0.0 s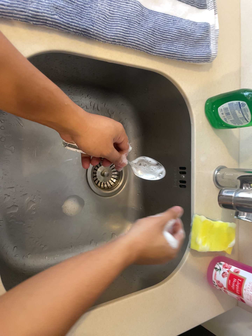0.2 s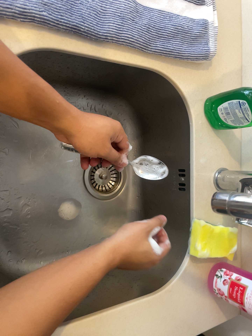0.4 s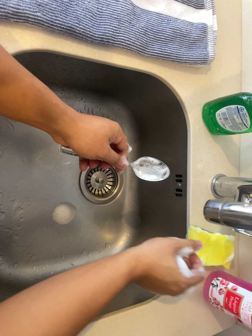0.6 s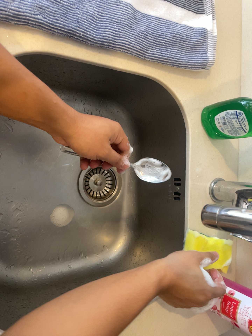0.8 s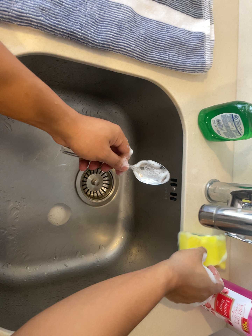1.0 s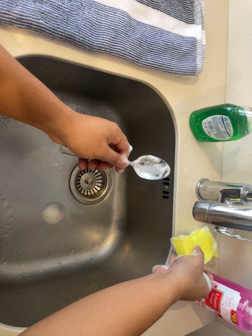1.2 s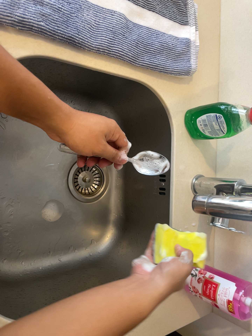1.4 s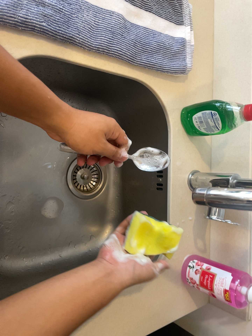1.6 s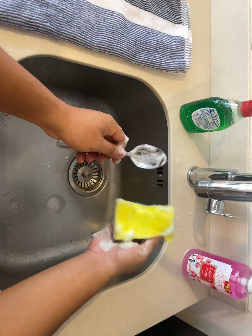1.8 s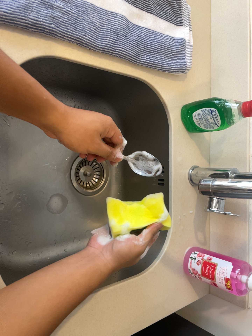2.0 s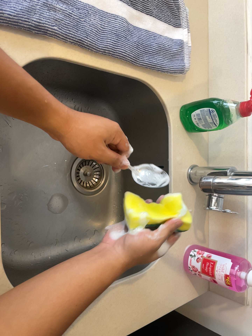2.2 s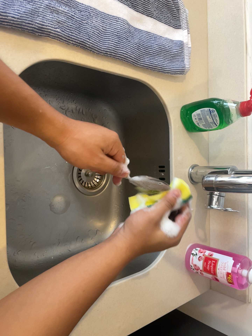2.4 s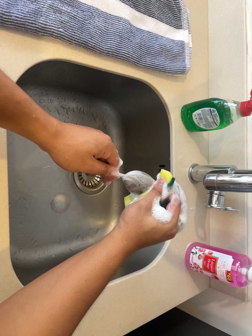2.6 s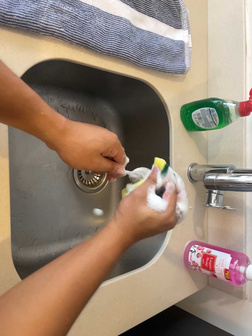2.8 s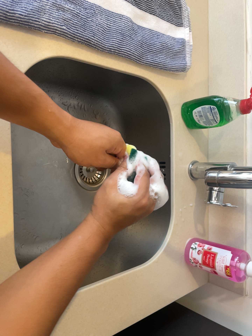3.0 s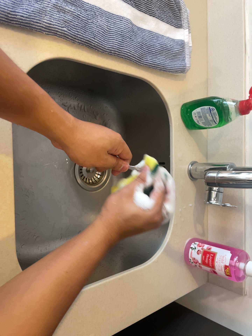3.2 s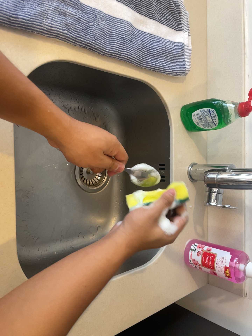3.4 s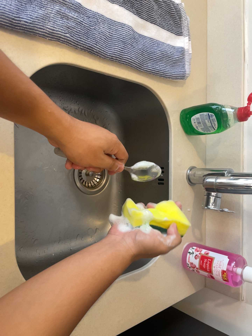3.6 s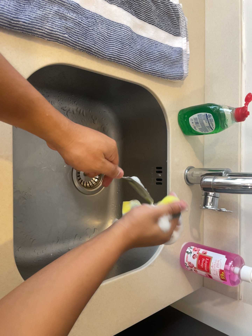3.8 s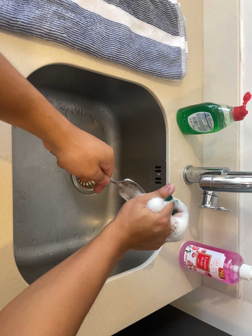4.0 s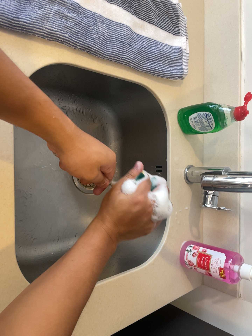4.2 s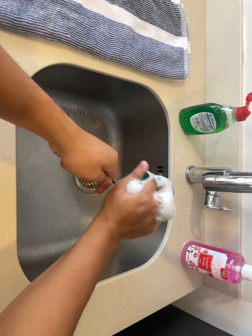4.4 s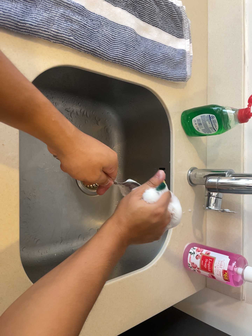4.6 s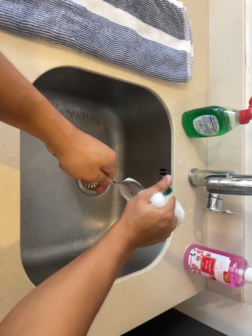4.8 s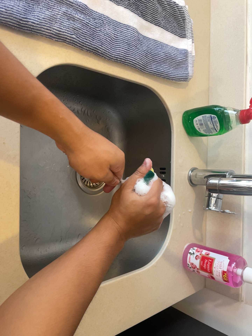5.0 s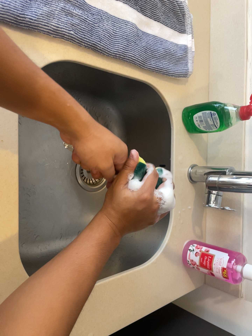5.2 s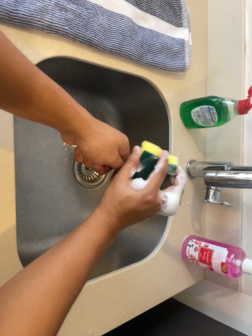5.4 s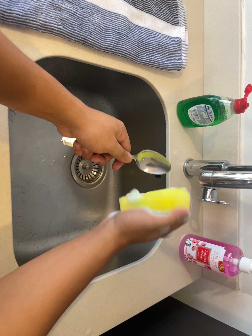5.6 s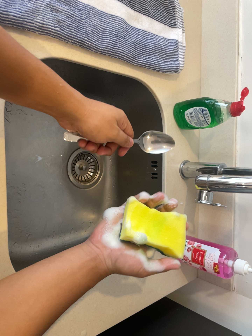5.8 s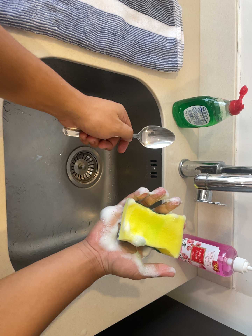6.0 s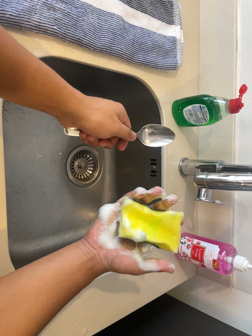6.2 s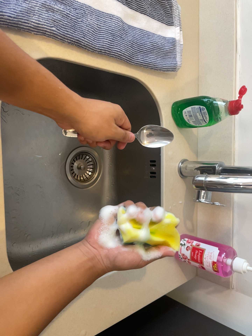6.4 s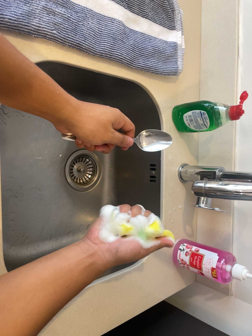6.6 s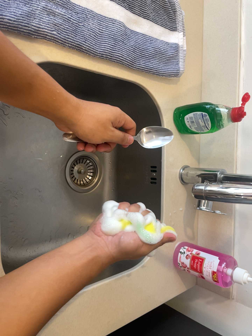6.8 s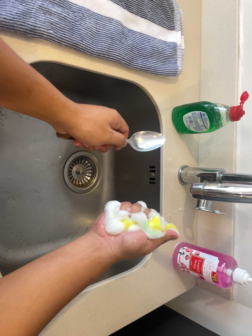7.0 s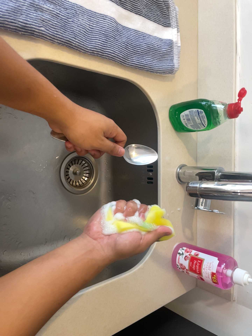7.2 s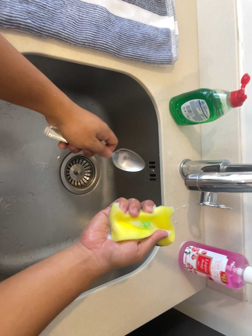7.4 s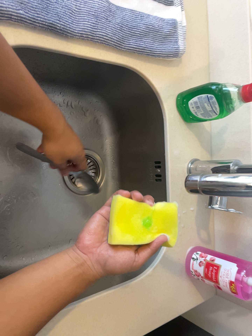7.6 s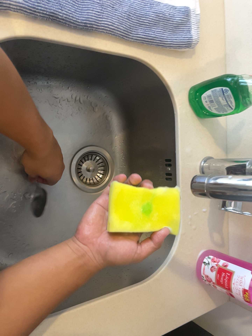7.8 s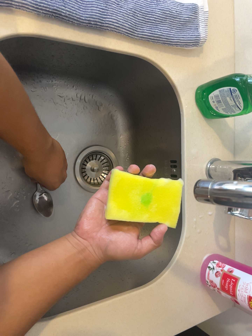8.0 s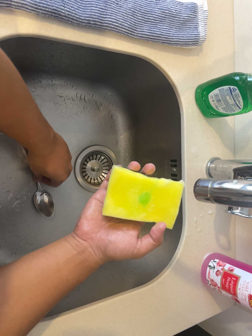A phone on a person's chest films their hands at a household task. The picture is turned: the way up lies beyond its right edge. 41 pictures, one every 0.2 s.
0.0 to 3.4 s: The camera travels backward and to its left, about 10 cm, so what stands in front gets smaller.
3.4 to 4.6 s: The camera keeps its place and its aim.
4.6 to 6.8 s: The camera shifts only a little, or ends up much as it began.
6.8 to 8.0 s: The camera pans to its left by about 10 degrees. It travels forward and to its right, about 12 cm, so what stands in front looms larger.
The film runs backward here.
